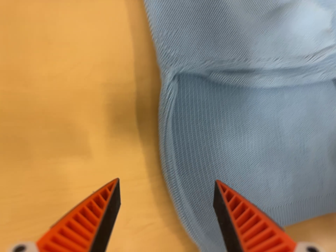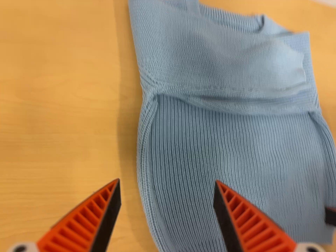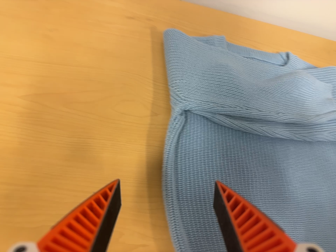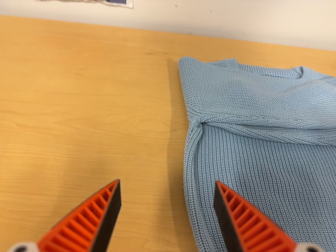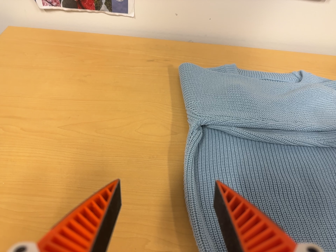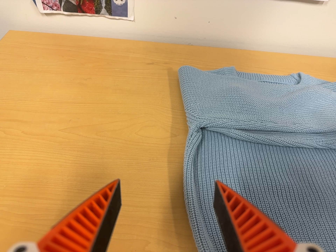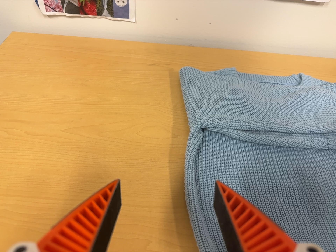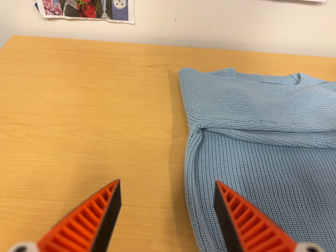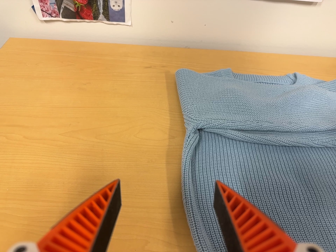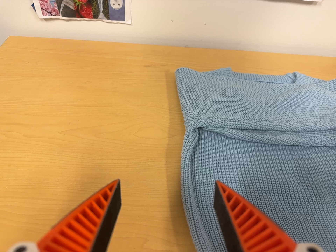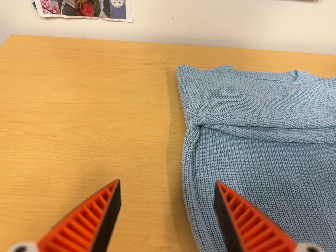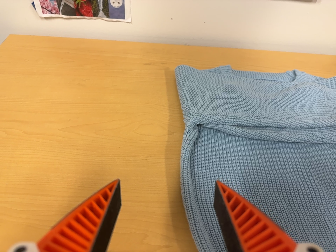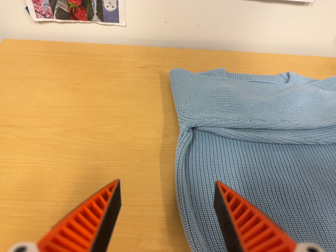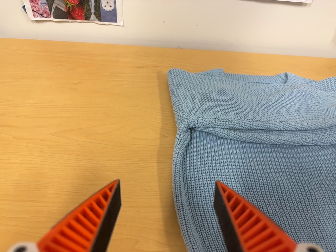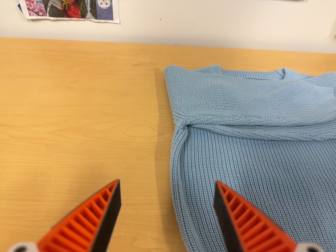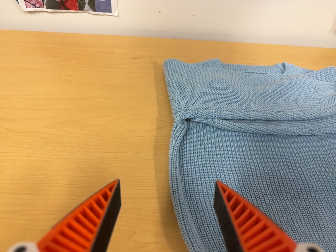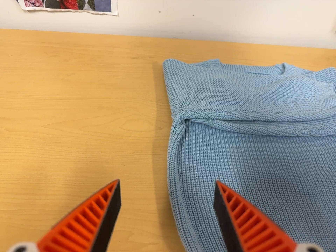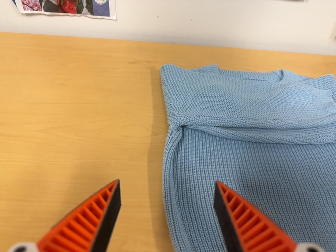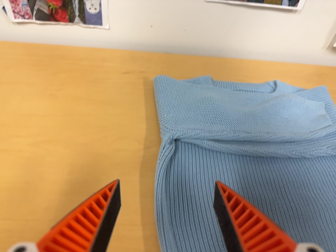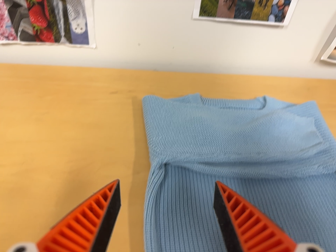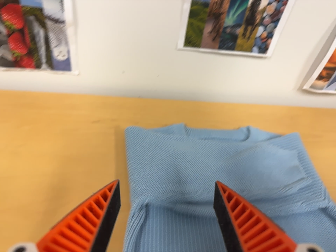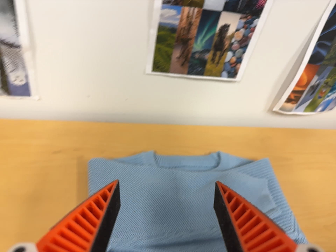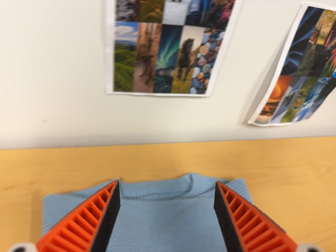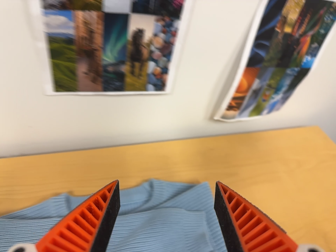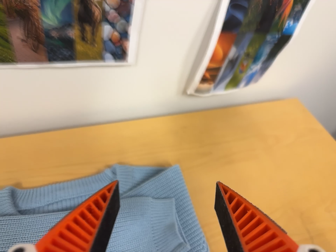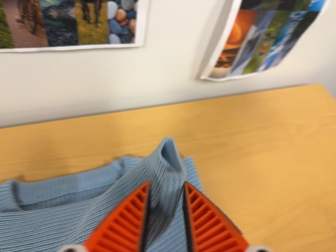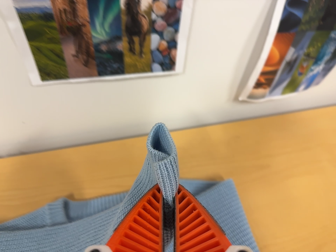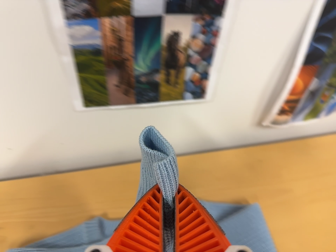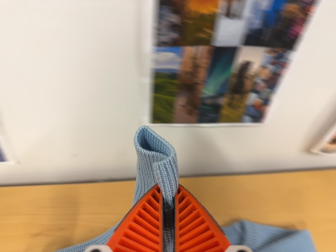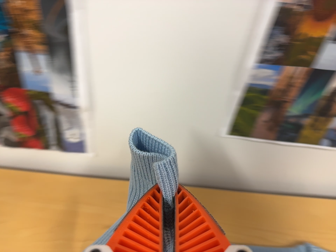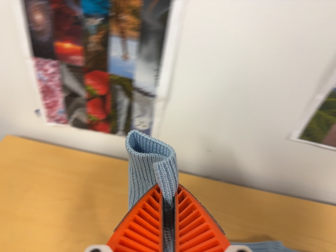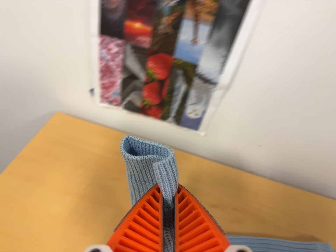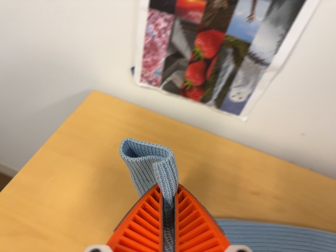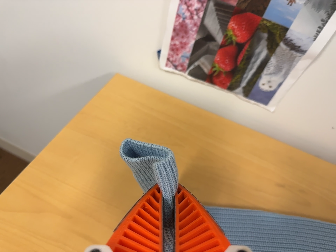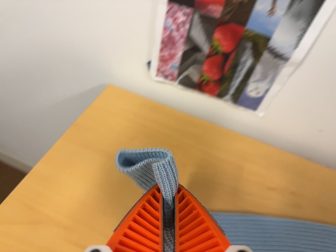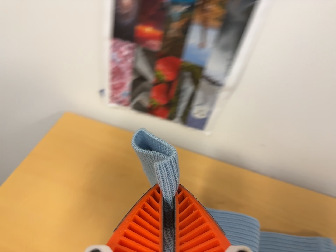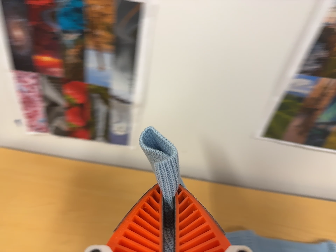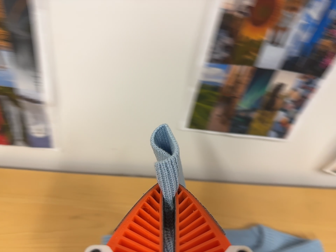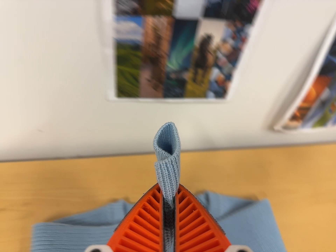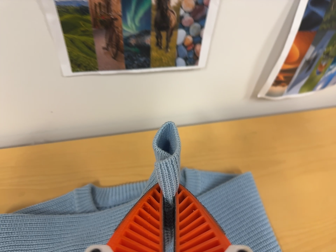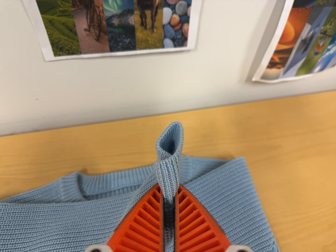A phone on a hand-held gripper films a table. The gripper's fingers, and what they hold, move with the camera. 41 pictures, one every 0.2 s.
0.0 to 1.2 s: The camera pans to its left by about 15 degrees. It travels toward the bottom of its view, backward and to its right, about 18 cm. Its aim tips toward the top of its view by about 35 degrees.
1.2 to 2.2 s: The camera keeps its place and its aim.
2.2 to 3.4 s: The camera shifts only a little, or ends up much as it began.
3.4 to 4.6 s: The camera pans to its right by about 20 degrees. It travels toward the top of its view, forward and to its right, about 28 cm, so close, fixed things drift downward.
4.6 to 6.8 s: The scene slides to the right, as the camera pans about 30 degrees to its left. It travels to its left, about 38 cm, so close, fixed things drift to the right. It rolls about its line of sight by about 25 degrees, and the scene rotates clockwise.
6.8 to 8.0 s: The camera pans to its right by about 20 degrees. It travels to its right, about 38 cm, so close, fixed things drift to the left. It rolls about its line of sight by about 25 degrees, and the scene rotates counterclockwise.
The film runs backward here.
